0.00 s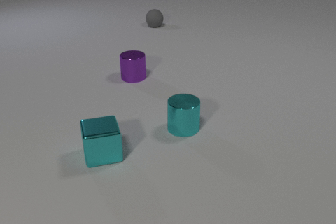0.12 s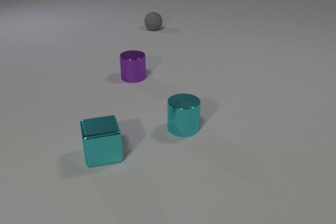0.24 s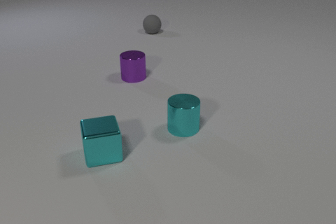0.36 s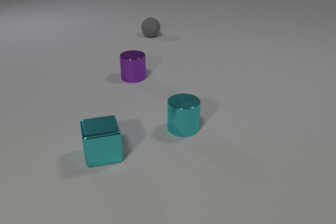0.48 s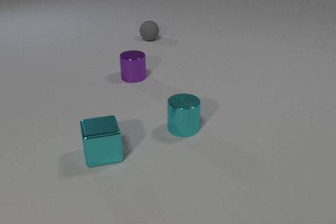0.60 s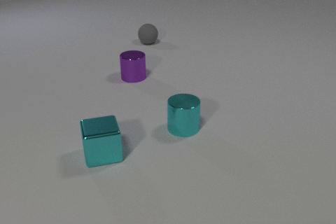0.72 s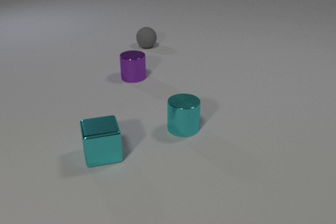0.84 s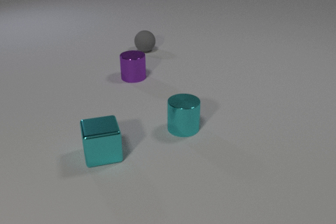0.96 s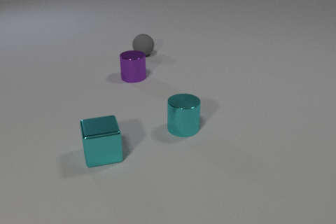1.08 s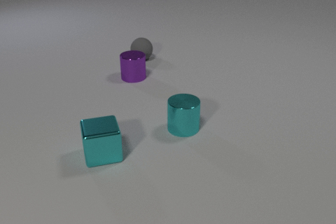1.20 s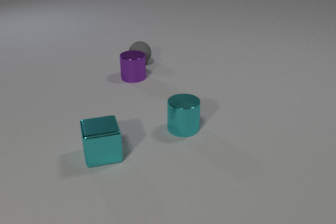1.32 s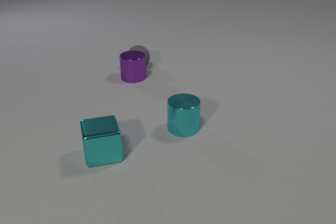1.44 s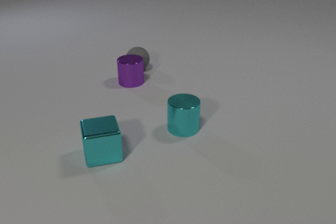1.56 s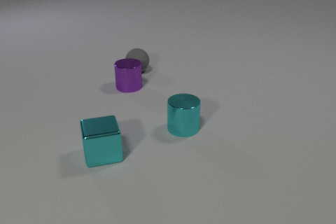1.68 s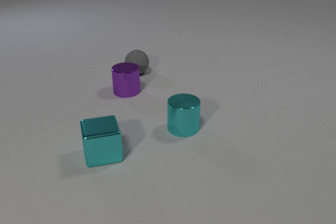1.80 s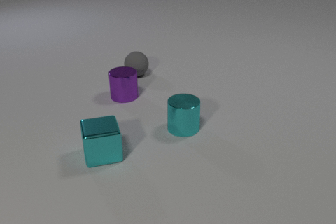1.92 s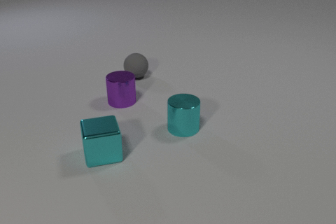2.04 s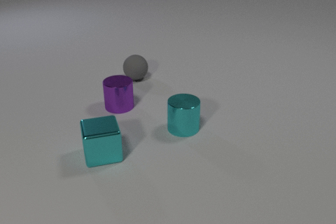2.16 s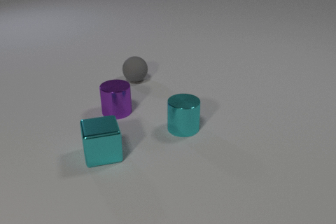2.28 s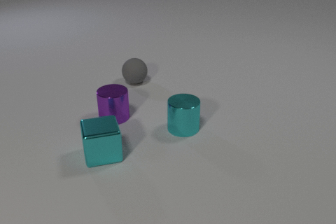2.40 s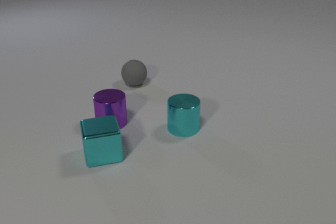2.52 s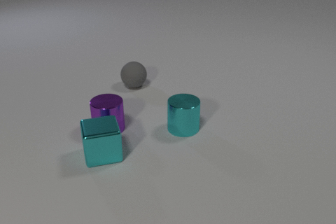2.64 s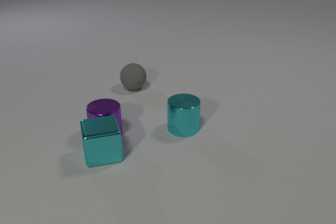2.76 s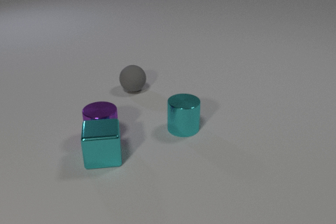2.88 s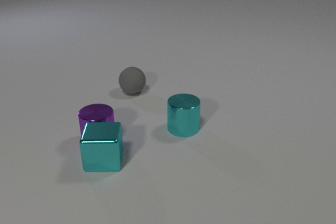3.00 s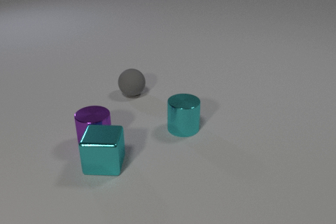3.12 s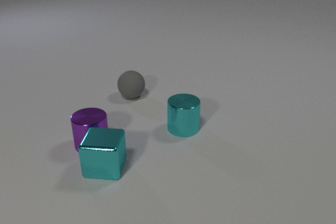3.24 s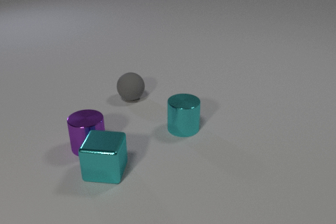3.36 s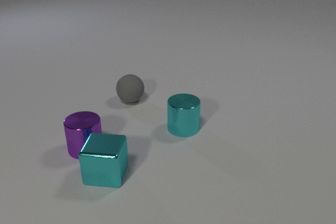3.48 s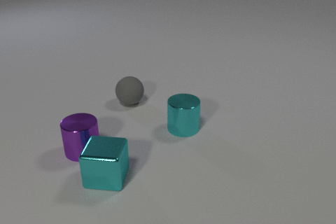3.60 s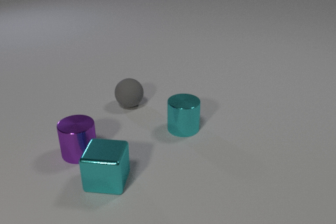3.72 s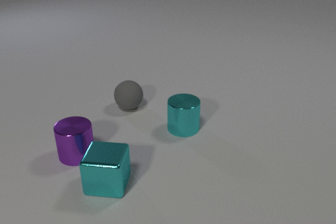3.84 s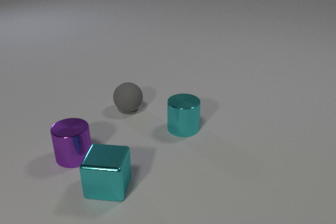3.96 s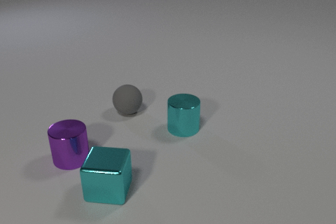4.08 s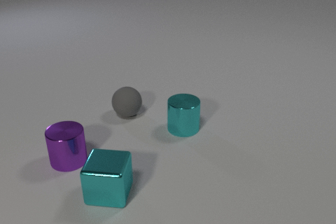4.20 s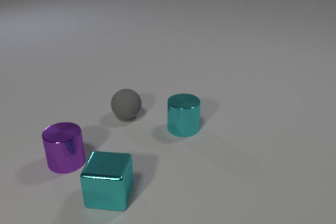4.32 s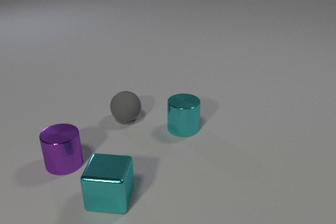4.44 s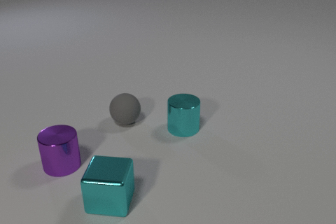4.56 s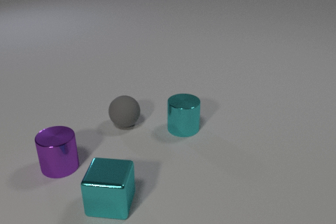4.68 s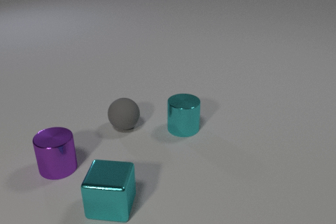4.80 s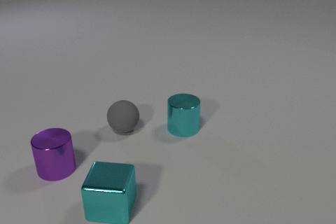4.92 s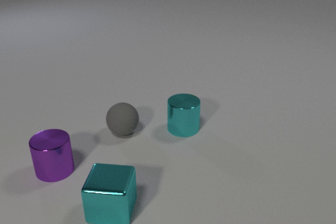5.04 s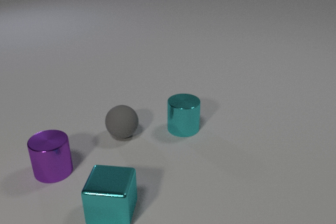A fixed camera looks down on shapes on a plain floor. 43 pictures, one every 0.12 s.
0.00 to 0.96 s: The gray rubber sphere rolls toward the camera.
0.96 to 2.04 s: The gray rubber sphere rolls toward the camera. The purple metal cylinder slides toward the camera. The gray rubber sphere and the purple metal cylinder collide.
2.04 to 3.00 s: The gray rubber sphere rolls toward the camera. The purple metal cylinder slides toward the camera. The cyan metal cube slides toward the camera. The purple metal cylinder and the cyan metal cube collide.
3.00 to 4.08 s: The gray rubber sphere rolls toward the camera. The purple metal cylinder slides to the left and toward the camera. The cyan metal cube slides toward the camera.
4.08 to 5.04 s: The gray rubber sphere rolls toward the camera. The purple metal cylinder slides to the left and toward the camera. The cyan metal cube slides toward the camera.
What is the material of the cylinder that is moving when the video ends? metal.
How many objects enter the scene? 0.
How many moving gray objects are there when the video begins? 1.
